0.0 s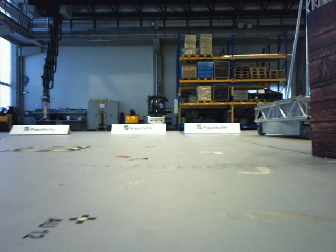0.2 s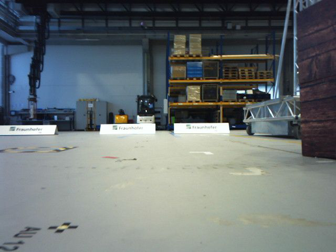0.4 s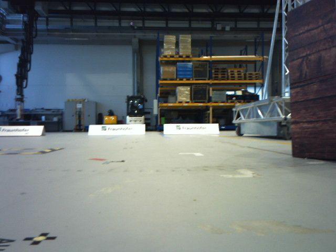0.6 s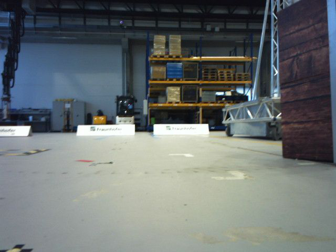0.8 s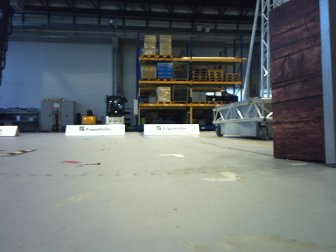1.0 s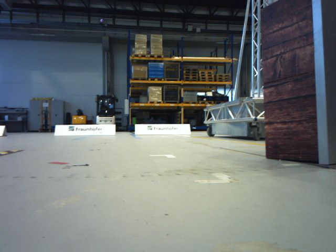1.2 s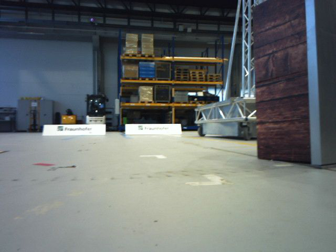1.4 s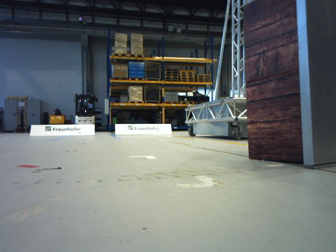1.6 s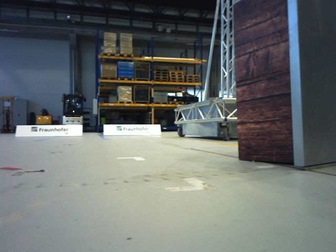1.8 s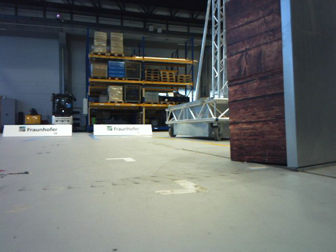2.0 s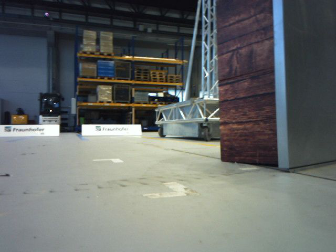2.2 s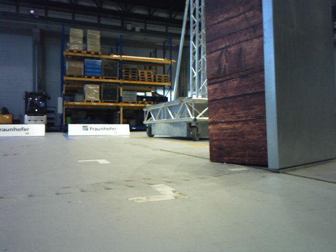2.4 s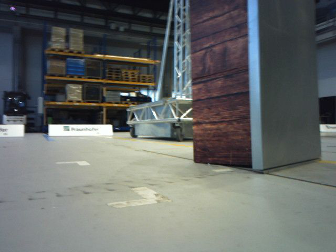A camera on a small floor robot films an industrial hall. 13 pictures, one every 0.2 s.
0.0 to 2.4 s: The camera swings to its right by about 25 degrees, and the scene slides to the left. It travels forward, about 0.4 m, so what stands in front looms larger.
The film runs forward here.
